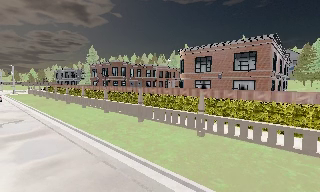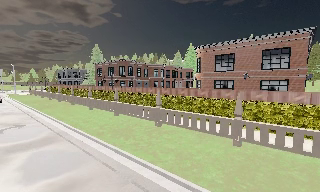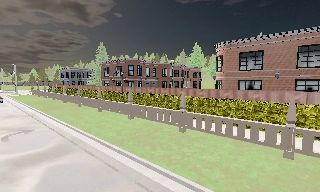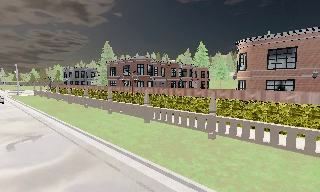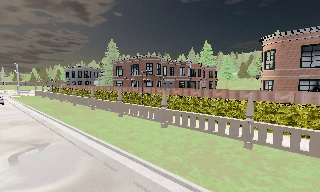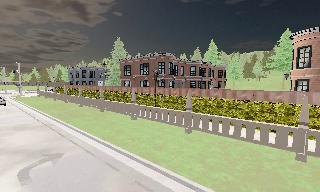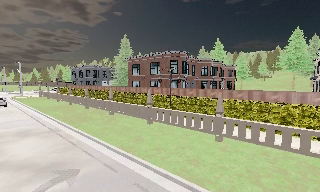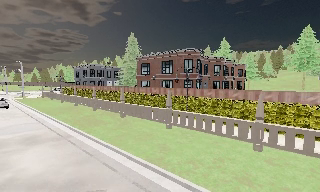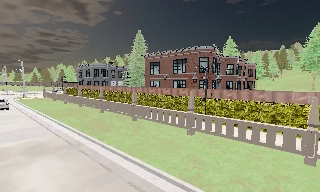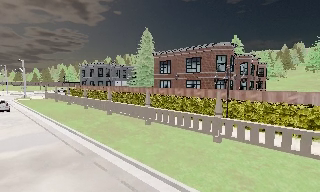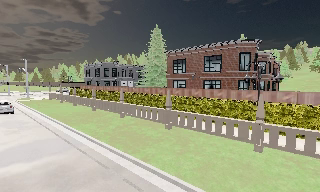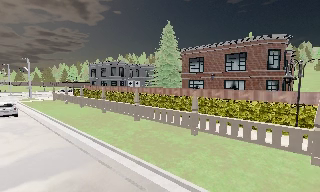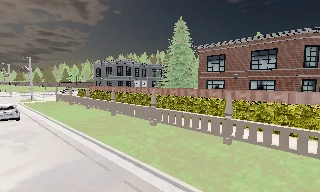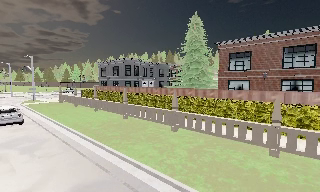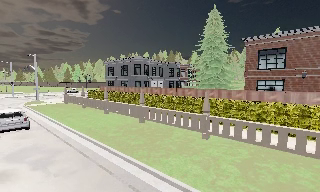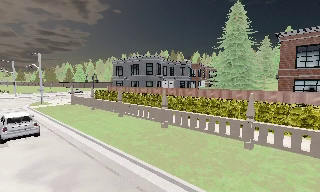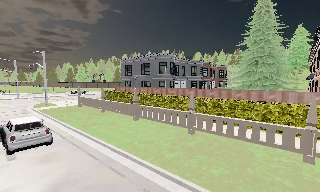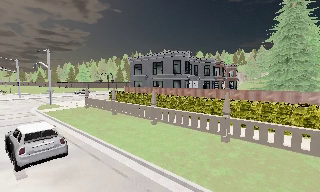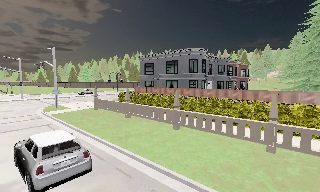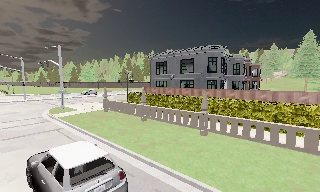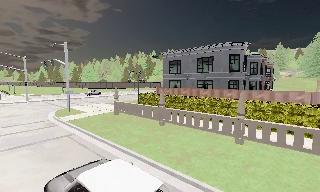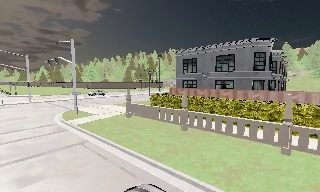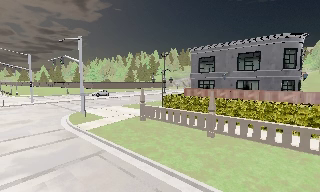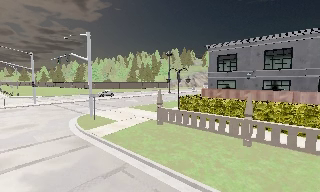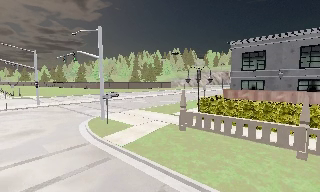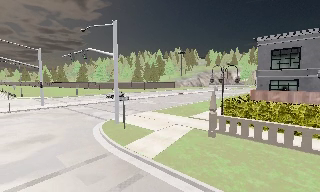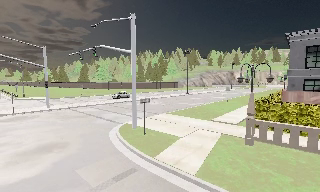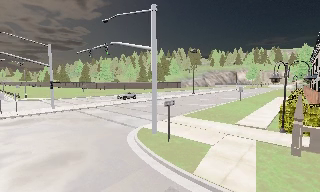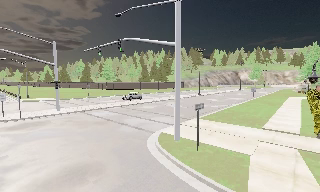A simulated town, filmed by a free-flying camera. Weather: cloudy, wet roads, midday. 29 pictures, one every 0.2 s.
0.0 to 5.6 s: The camera travels to its left and forward, about 55 m, so close, fixed things drift to the right.
The film runs forward here.
